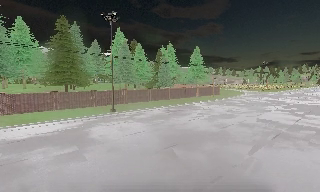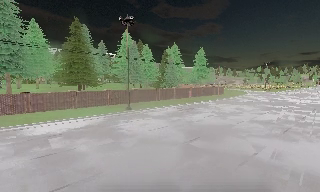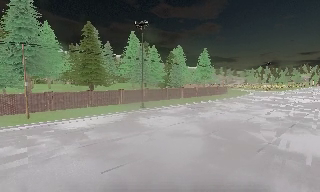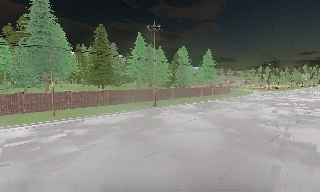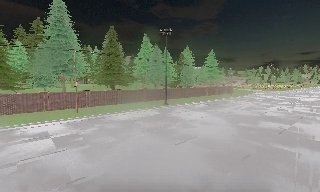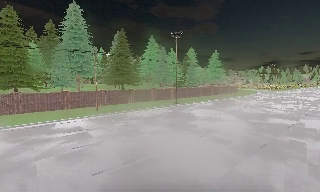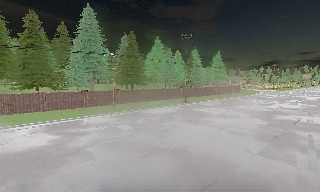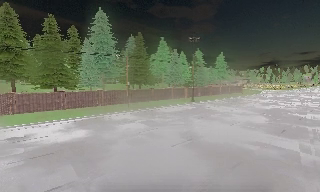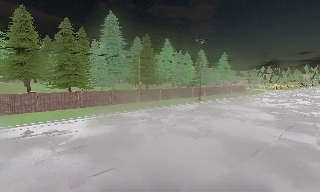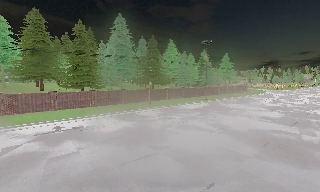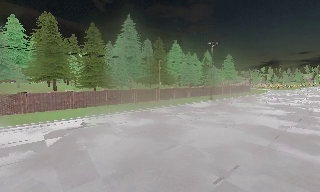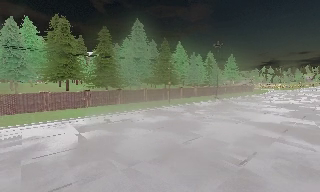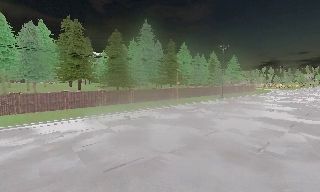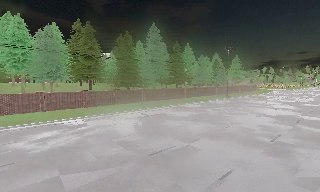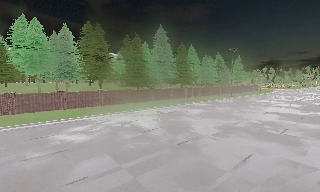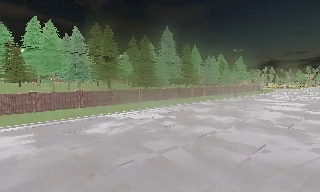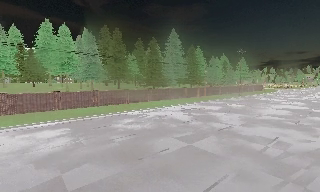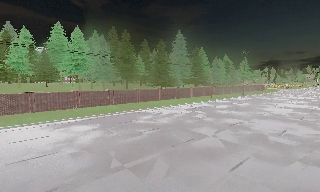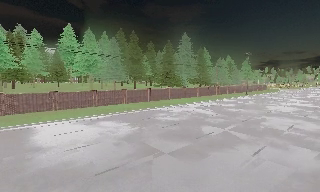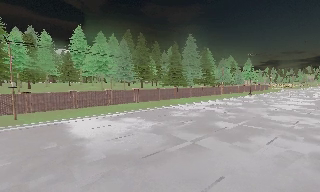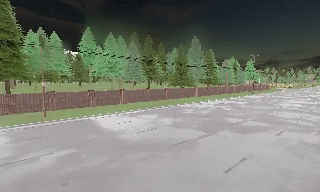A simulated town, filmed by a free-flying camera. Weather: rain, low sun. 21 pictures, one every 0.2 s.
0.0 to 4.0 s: The camera travels to its left and backward, about 45 m, so close, fixed things drift to the right.
The film runs backward here.
